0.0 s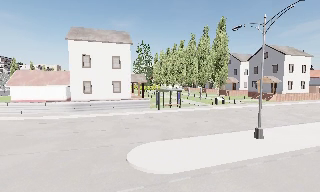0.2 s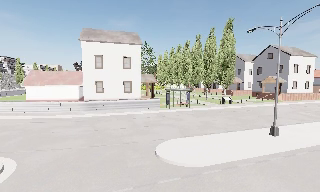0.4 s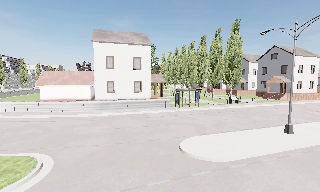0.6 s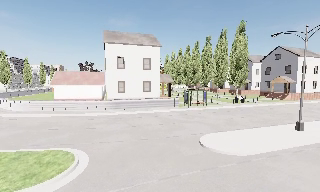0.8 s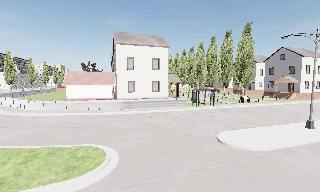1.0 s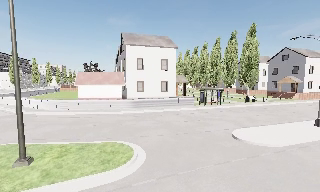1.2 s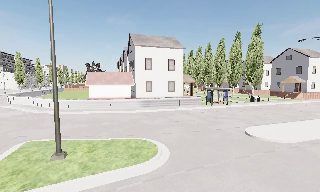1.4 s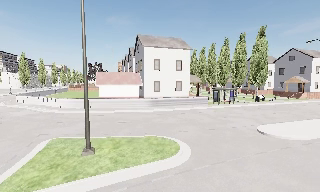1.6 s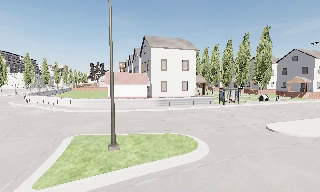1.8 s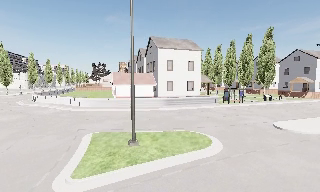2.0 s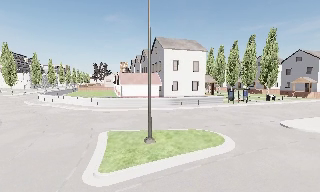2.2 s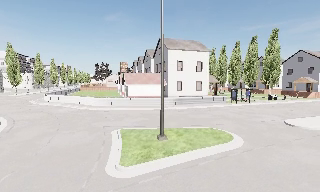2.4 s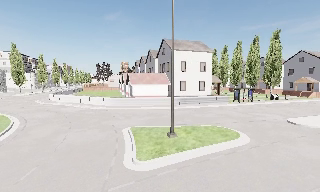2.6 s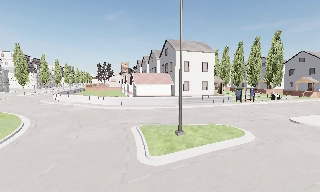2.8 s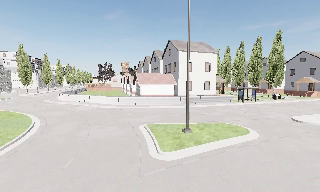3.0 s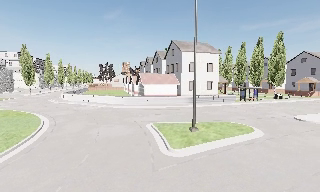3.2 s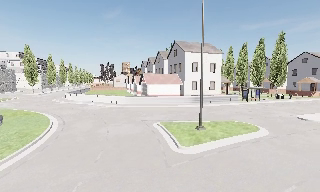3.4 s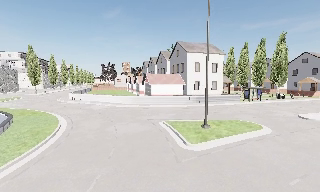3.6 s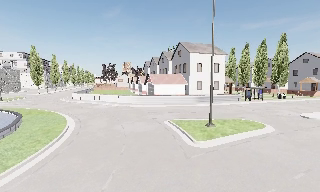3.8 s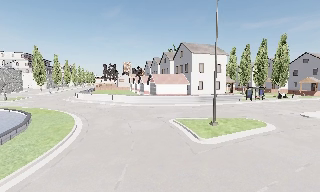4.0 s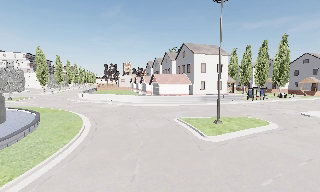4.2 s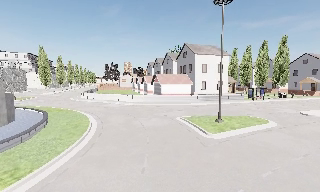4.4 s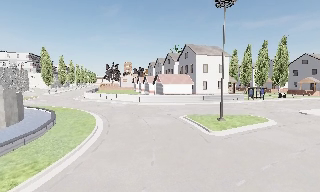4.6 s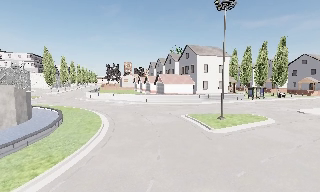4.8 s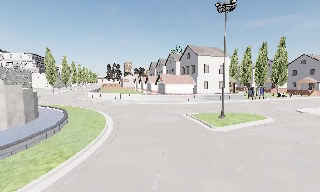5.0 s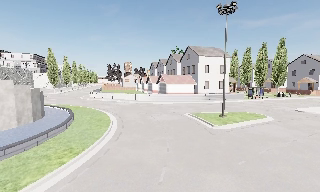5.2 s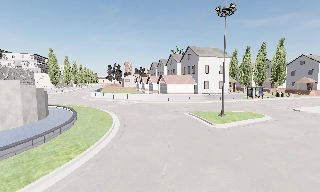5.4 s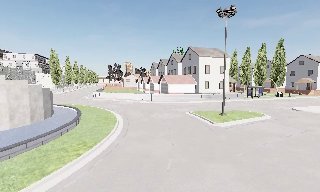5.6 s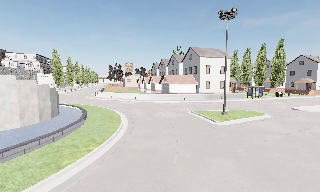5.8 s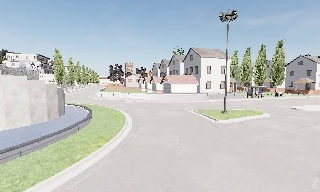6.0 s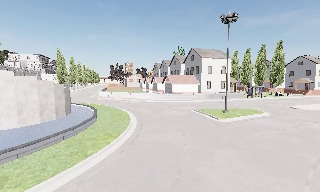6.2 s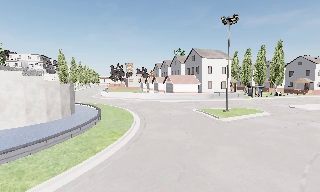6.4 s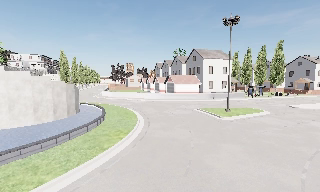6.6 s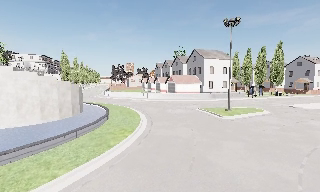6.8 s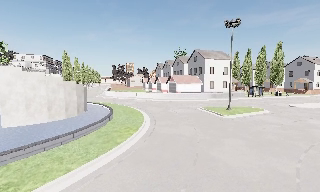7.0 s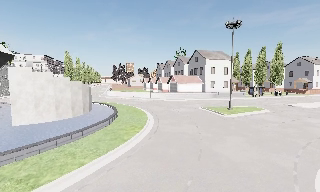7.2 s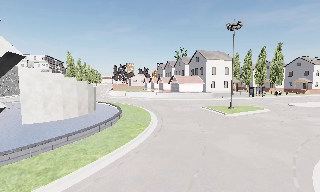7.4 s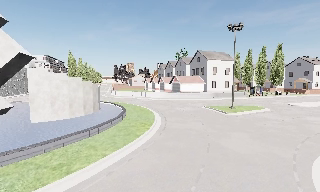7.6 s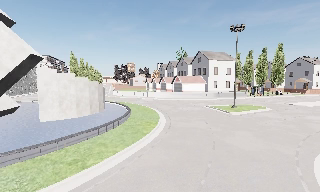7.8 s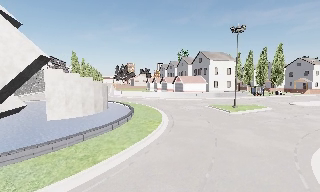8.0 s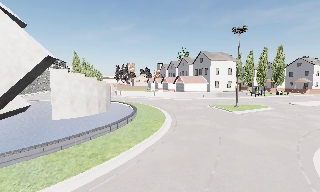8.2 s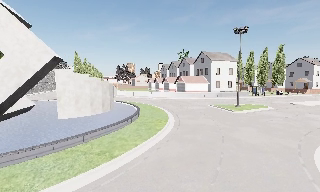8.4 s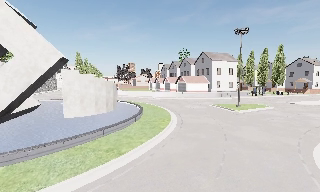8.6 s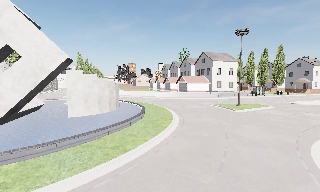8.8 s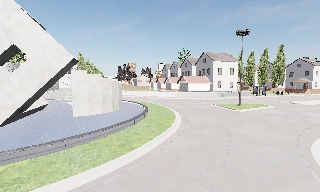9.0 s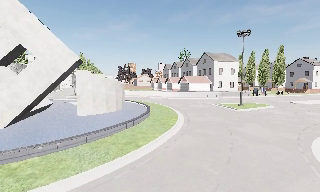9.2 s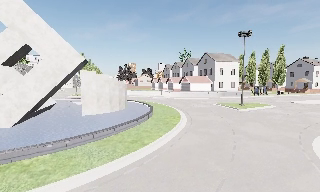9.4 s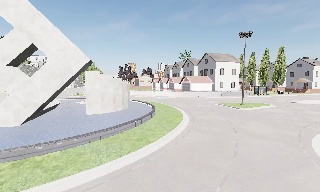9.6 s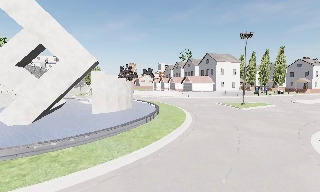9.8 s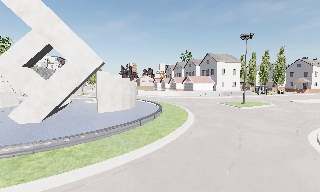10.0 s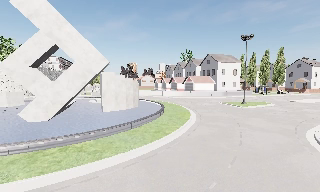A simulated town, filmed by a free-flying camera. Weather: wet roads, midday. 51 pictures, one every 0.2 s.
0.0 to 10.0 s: The camera travels to its left and backward, about 35 m, so close, fixed things drift to the right. It loses speed.
The film runs backward here.
